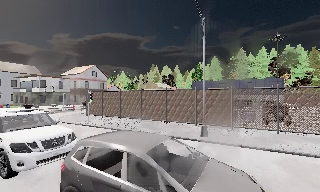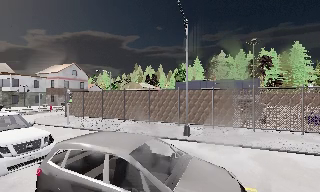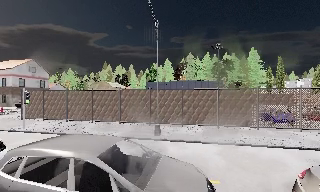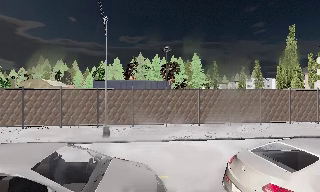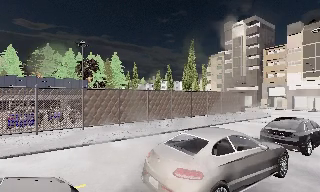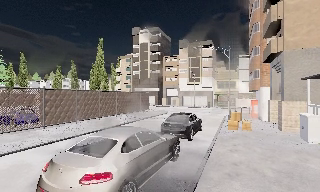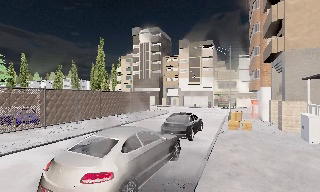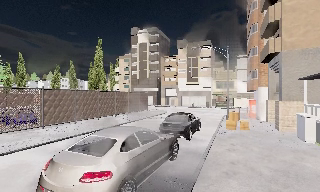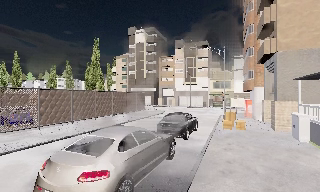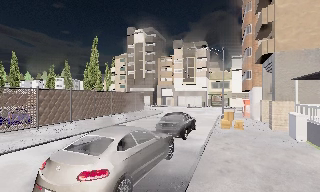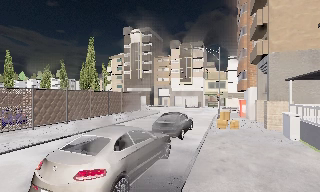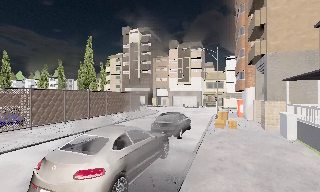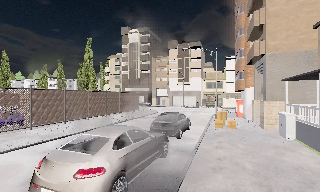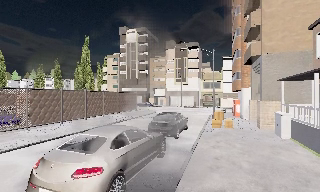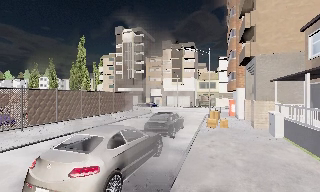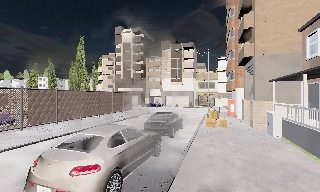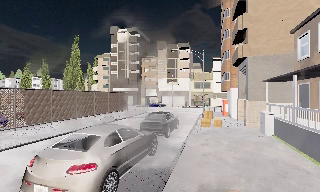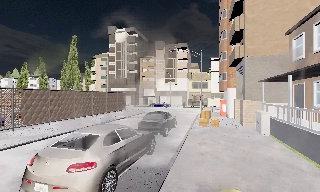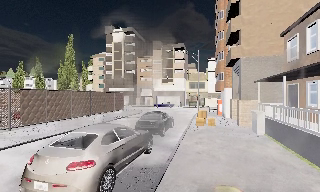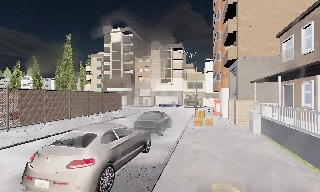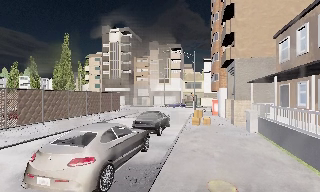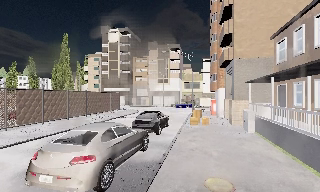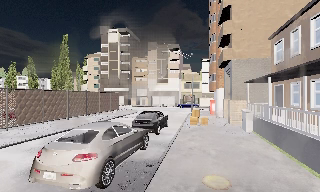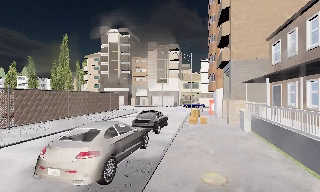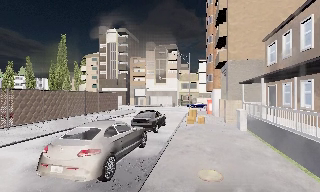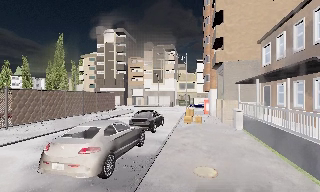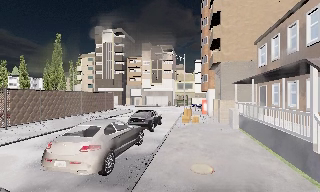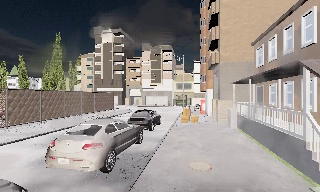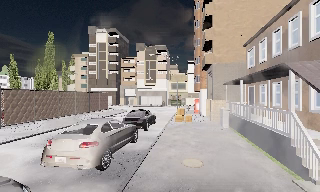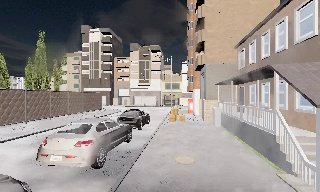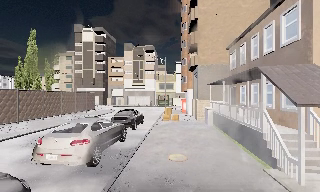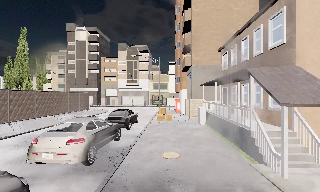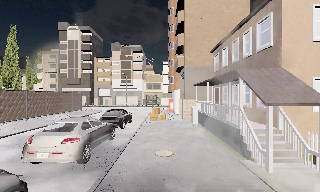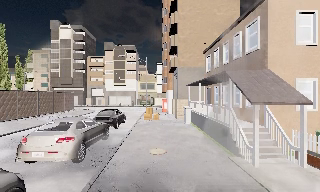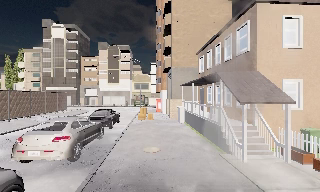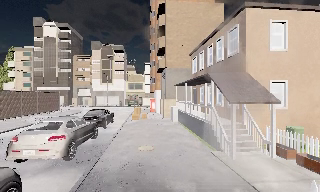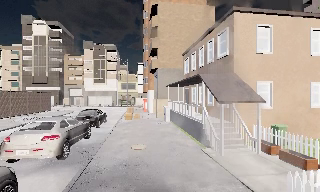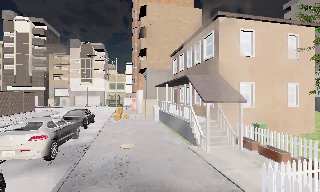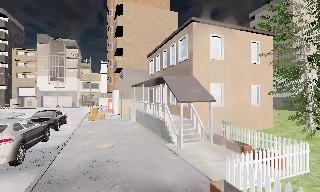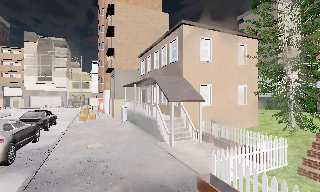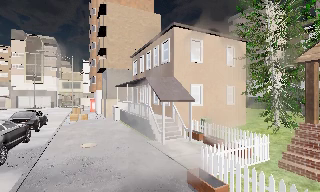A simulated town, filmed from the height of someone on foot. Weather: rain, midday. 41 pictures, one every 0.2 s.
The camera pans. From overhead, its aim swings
clockwise.
The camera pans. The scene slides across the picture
to the left.
0.0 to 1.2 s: The camera pans to its right, which is clockwise from overhead, by about 95 degrees.
1.2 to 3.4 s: The camera travels backward, about 0.5 m, so what stands in front gets smaller.
3.4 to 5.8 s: The camera travels backward, about 2 m, so what stands in front gets smaller.
5.8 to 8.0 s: The scene slides to the left, as the camera pans about 35 degrees to its right. It travels backward, about 2.5 m.
The film runs backward here.
